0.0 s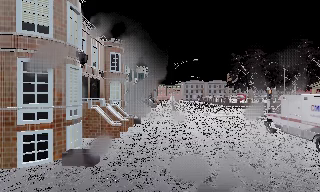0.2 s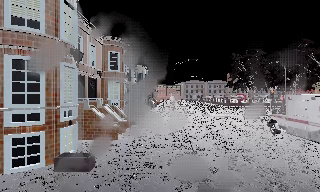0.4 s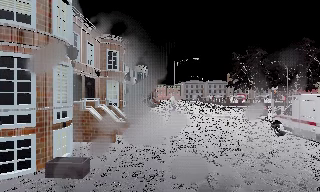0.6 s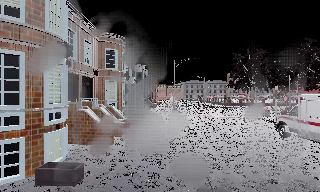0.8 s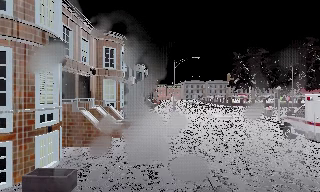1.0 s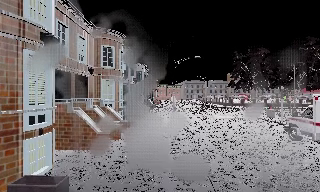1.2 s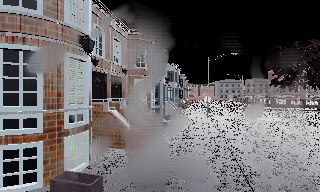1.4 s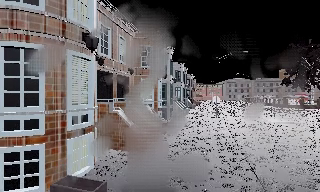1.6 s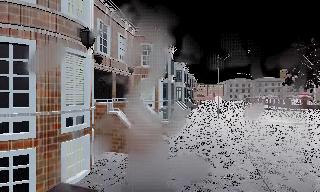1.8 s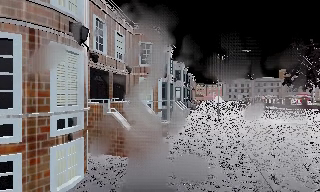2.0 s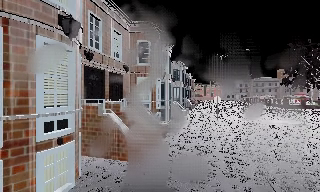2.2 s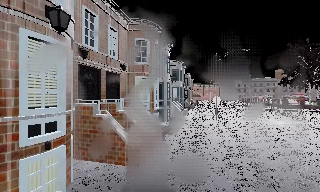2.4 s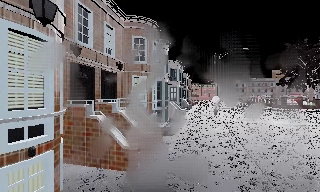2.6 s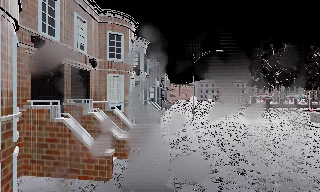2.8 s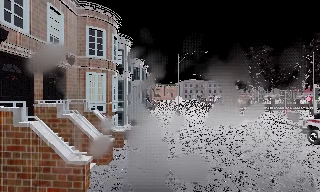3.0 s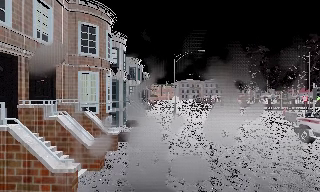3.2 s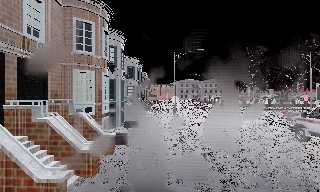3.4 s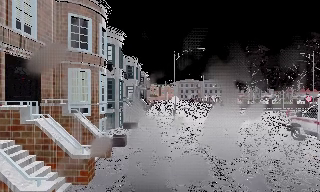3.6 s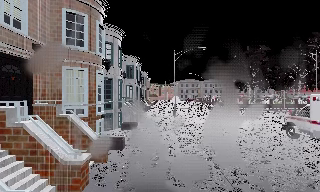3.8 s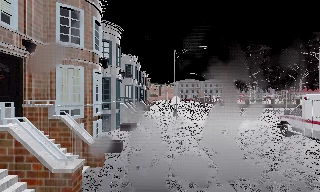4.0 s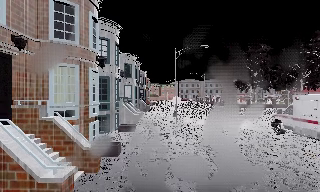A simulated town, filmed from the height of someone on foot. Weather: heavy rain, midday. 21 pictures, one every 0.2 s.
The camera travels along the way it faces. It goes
forward.
0.0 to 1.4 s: The camera swings to its left by about 15 degrees, and the scene slides to the right. It travels forward, about 2.5 m, so what stands in front looms larger.
1.4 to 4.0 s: The camera swings to its right by about 15 degrees, and the scene slides to the left. It travels forward, about 4.5 m, so what stands in front looms larger.
The film runs forward here.
